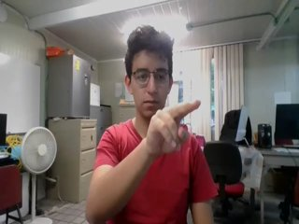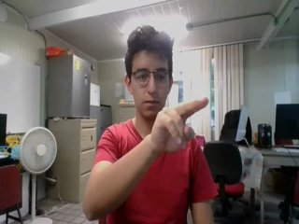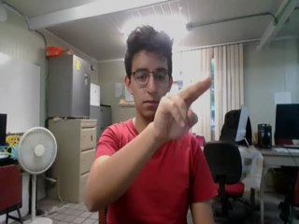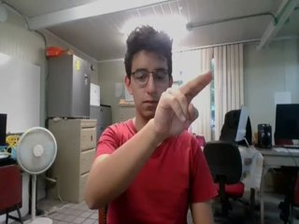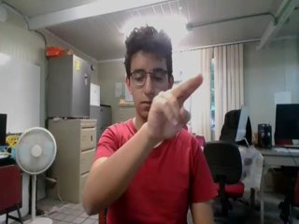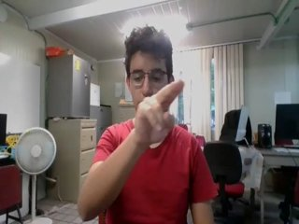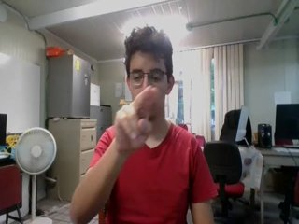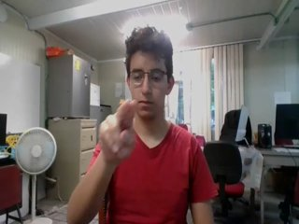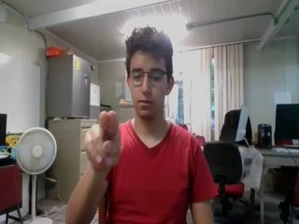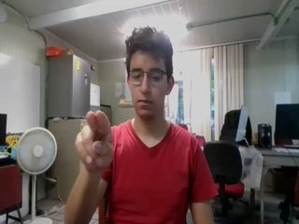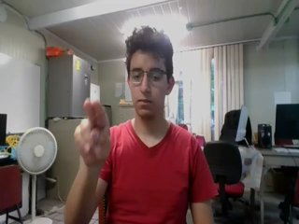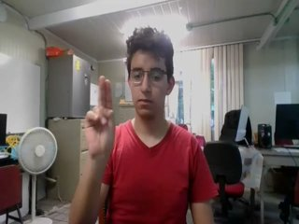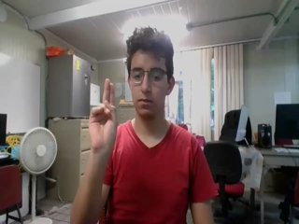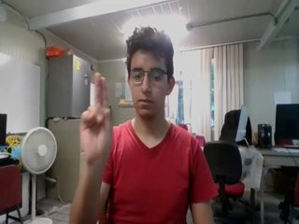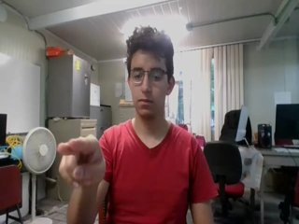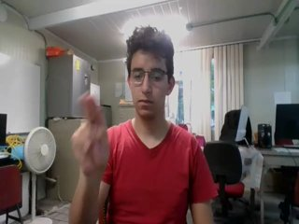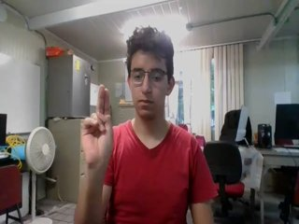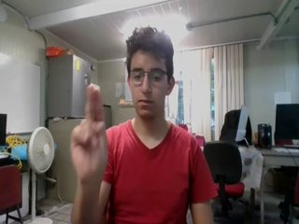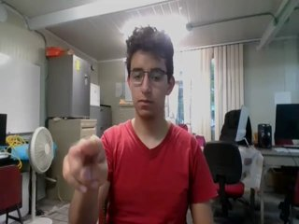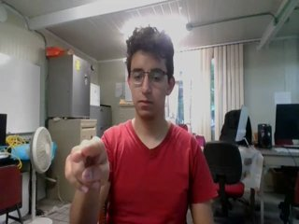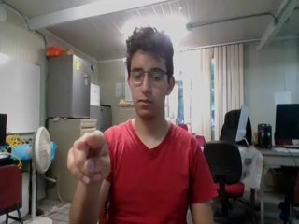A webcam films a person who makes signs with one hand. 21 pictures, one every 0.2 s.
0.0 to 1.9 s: Pointing with two fingers.
2.0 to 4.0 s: Double click with two fingers.
